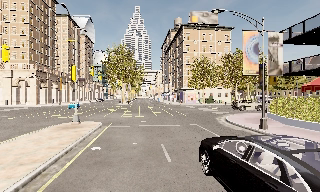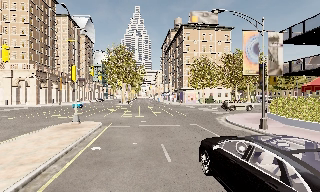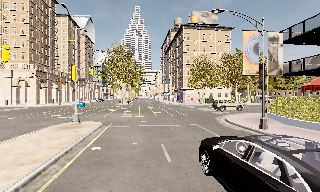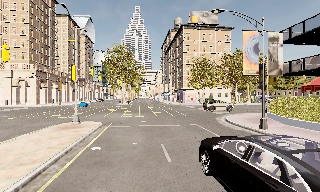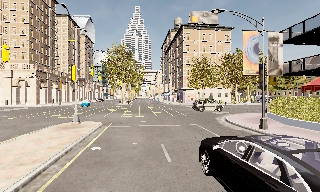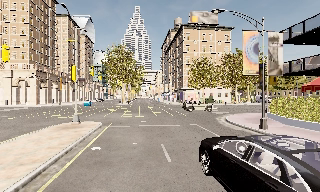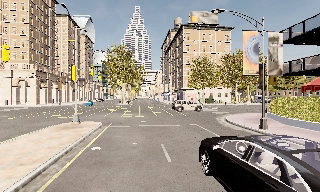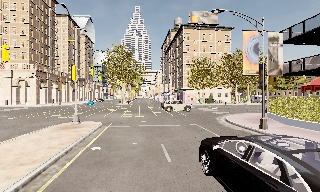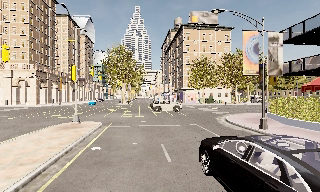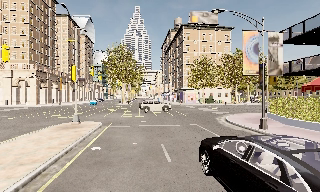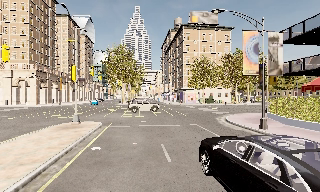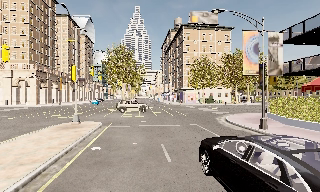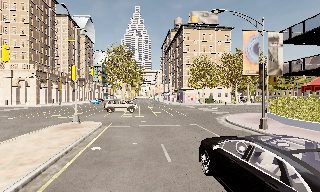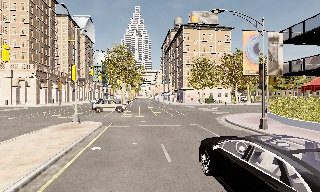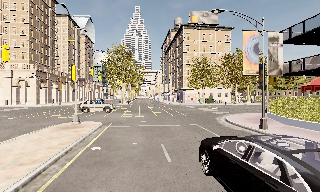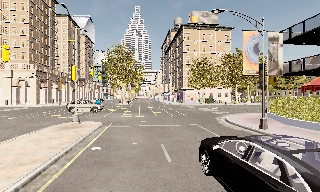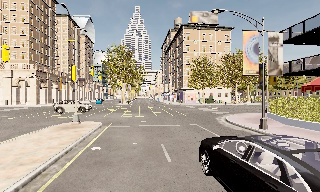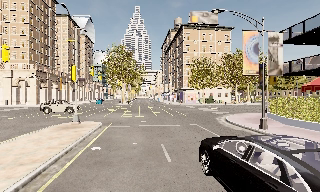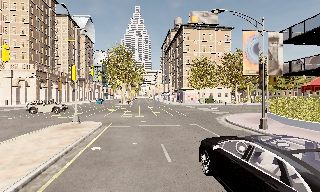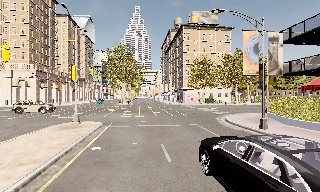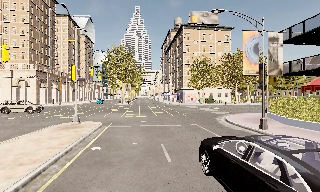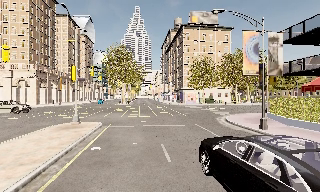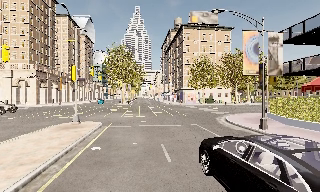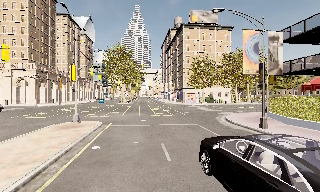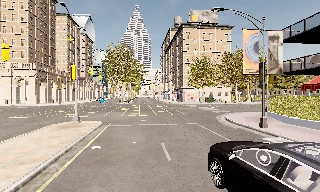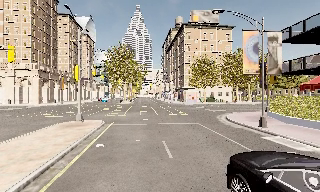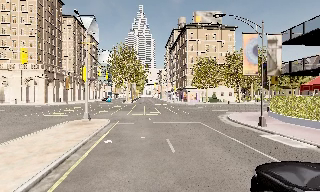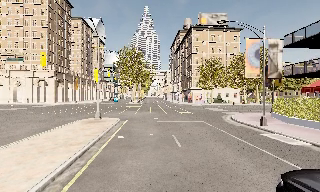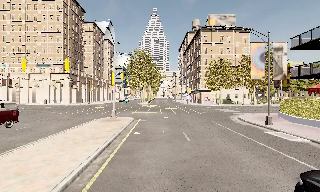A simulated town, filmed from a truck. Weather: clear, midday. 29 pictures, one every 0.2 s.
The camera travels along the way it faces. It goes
backward.
0.0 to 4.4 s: The camera keeps its place and its aim.
4.4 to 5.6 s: The camera travels backward, about 3 m, so what stands in front gets smaller. It gains speed.
The film runs backward here.
